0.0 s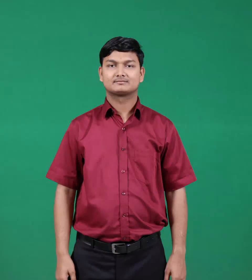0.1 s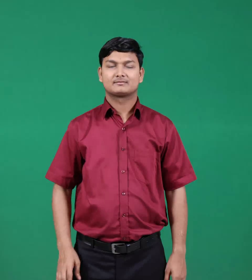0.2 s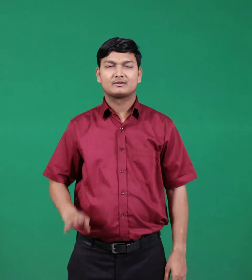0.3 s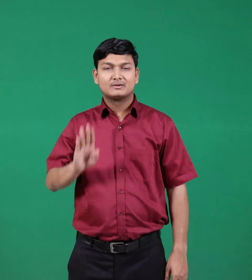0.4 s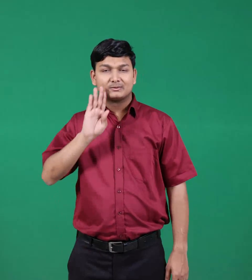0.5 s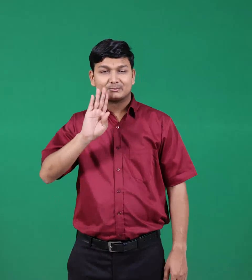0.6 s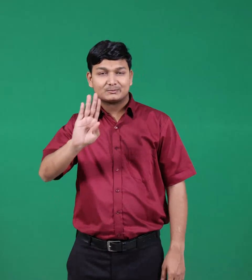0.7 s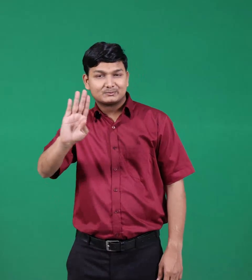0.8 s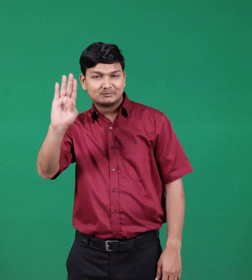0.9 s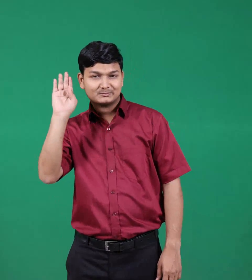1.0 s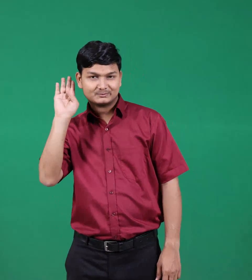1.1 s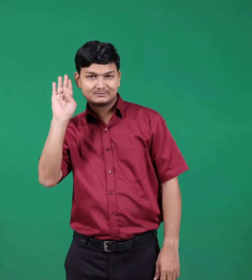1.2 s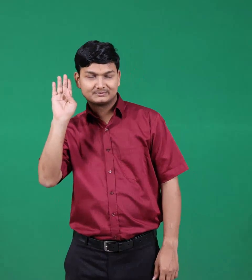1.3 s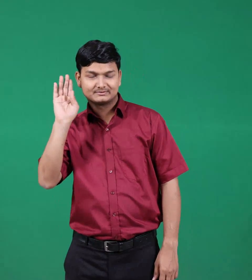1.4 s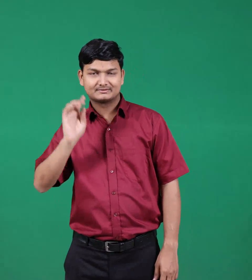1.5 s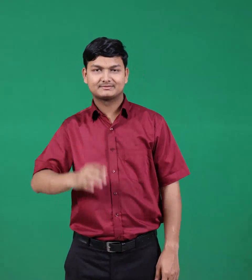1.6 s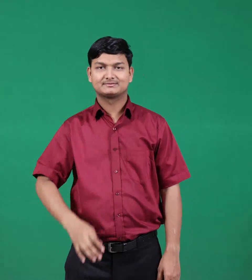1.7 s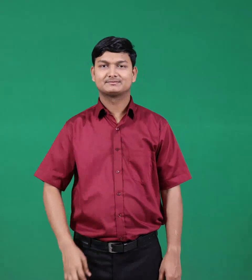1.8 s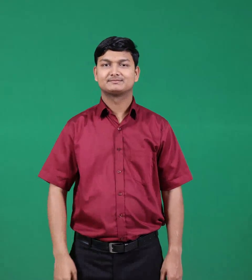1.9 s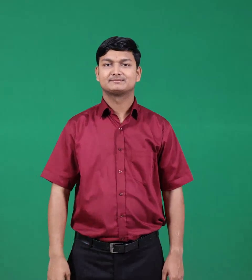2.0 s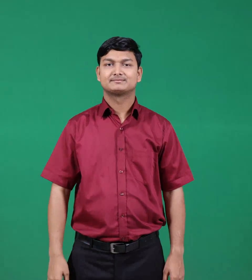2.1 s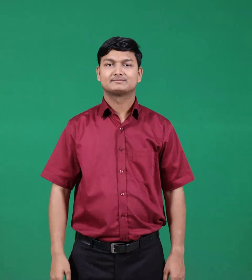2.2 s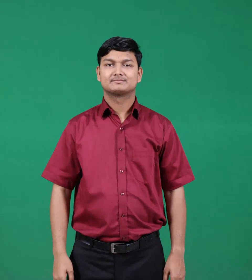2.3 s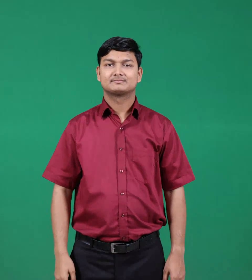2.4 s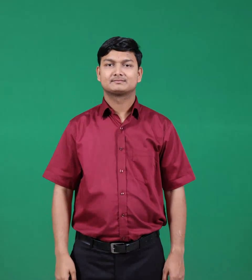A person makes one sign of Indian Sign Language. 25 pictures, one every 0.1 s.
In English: old
